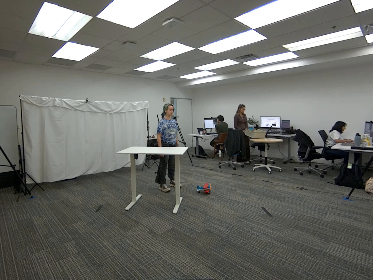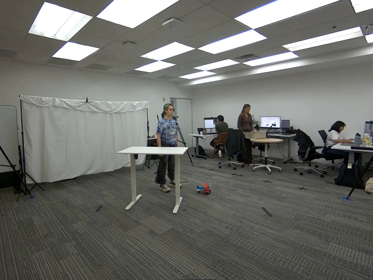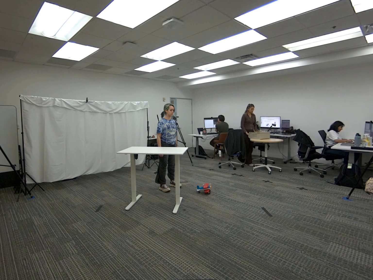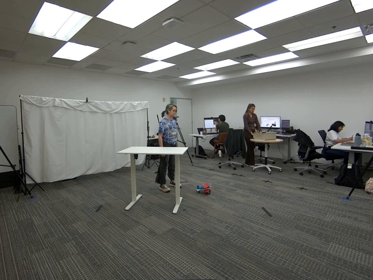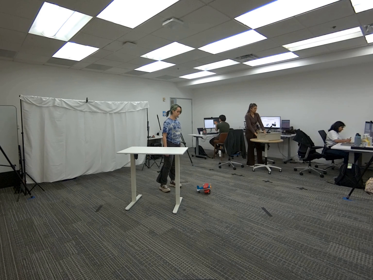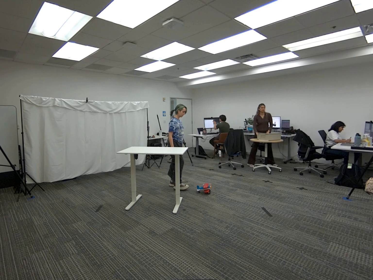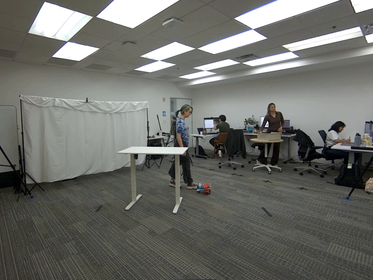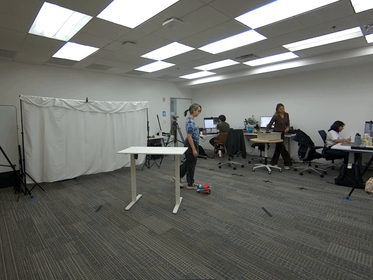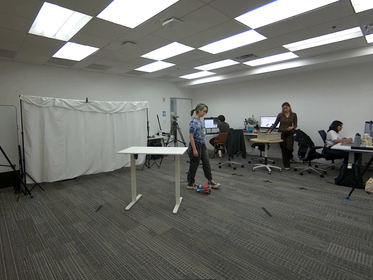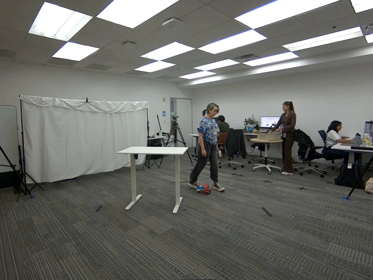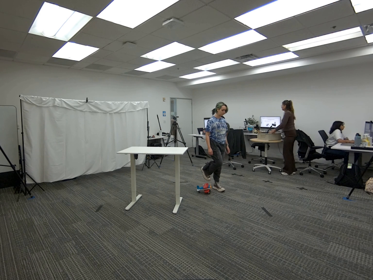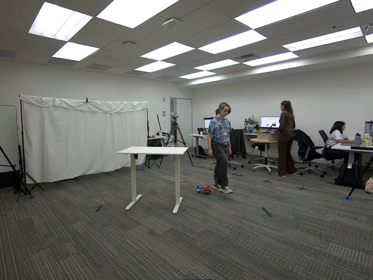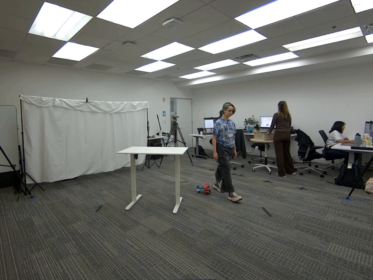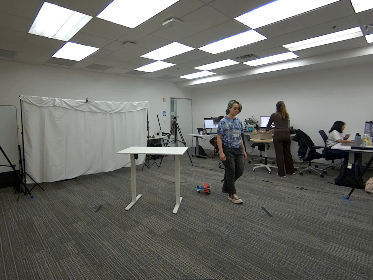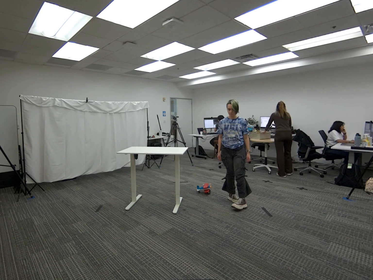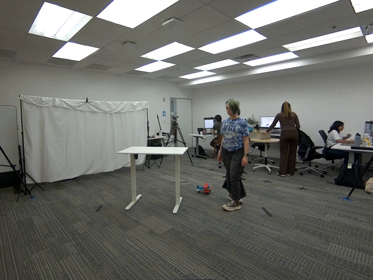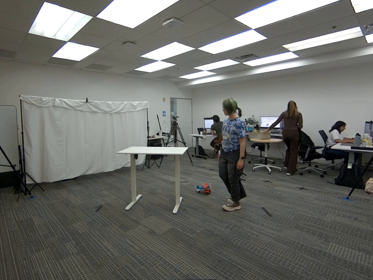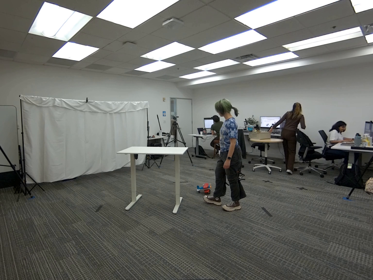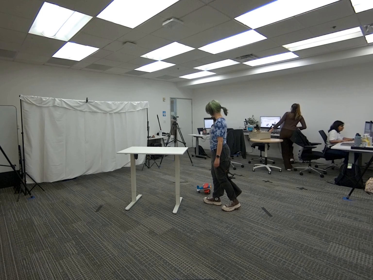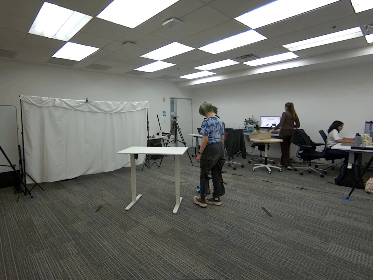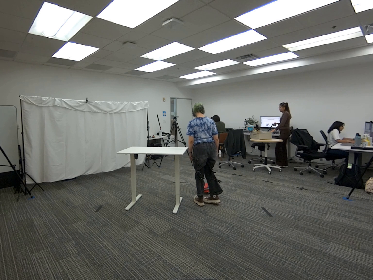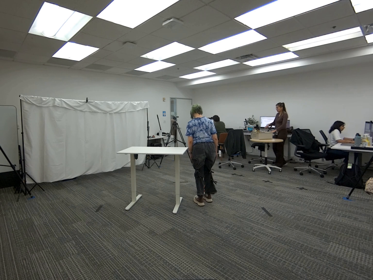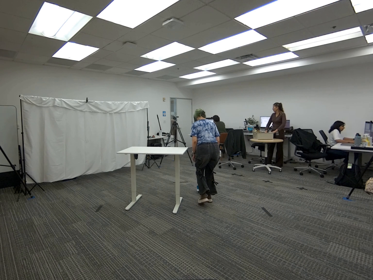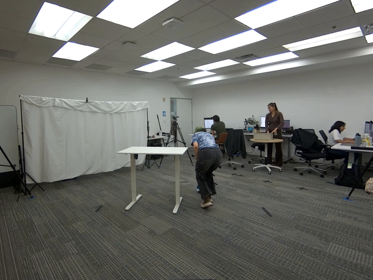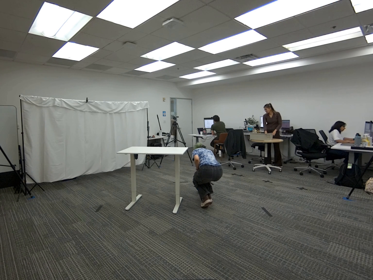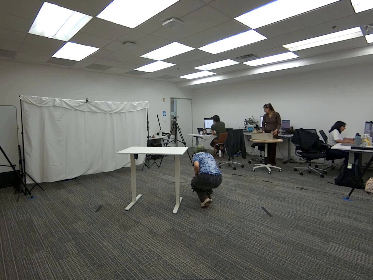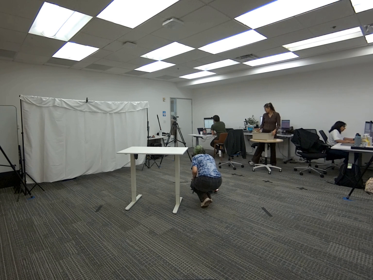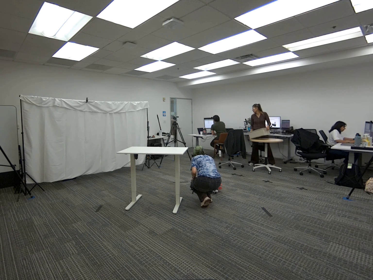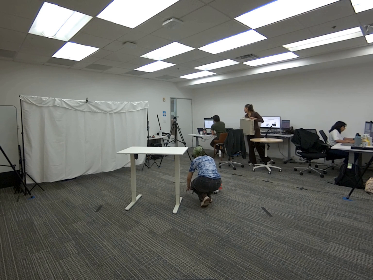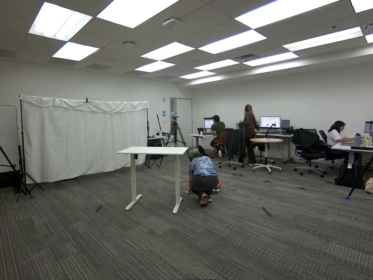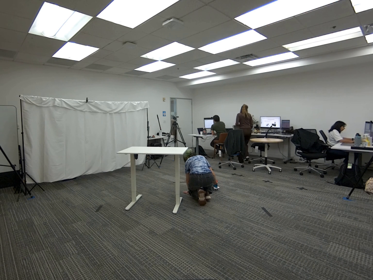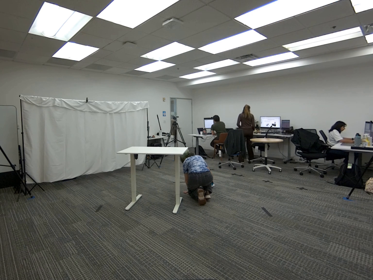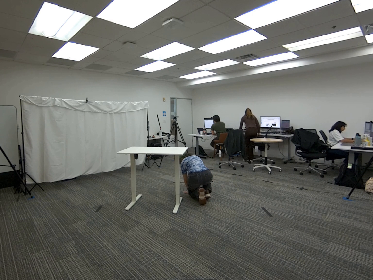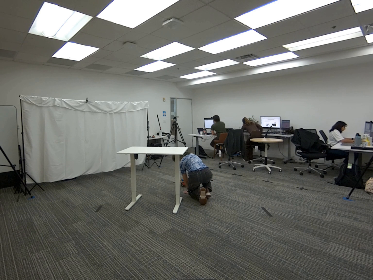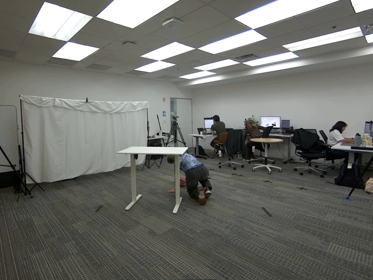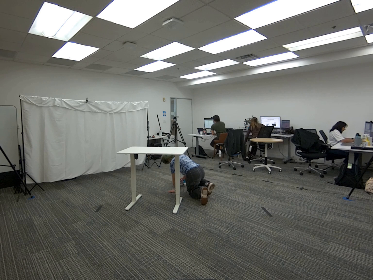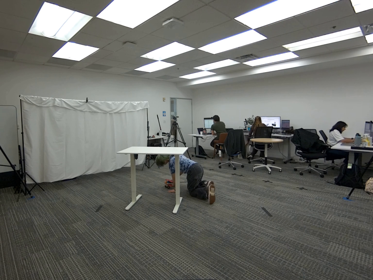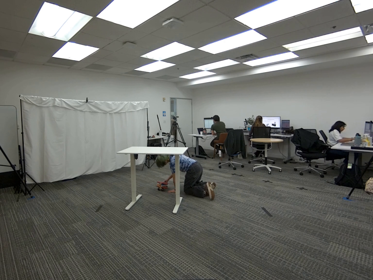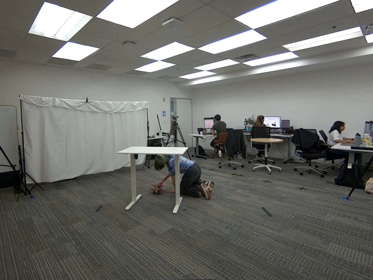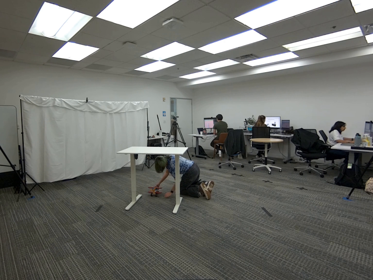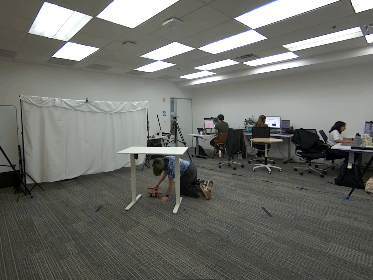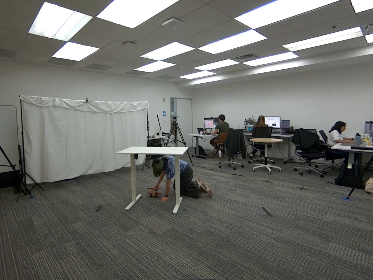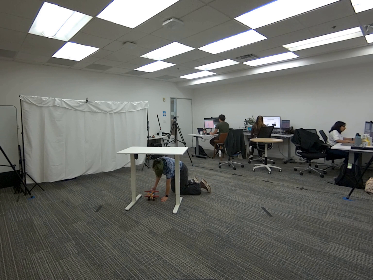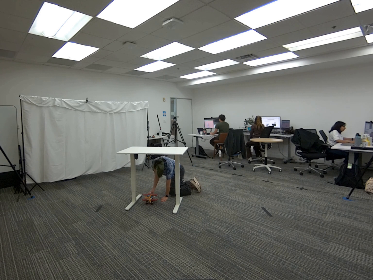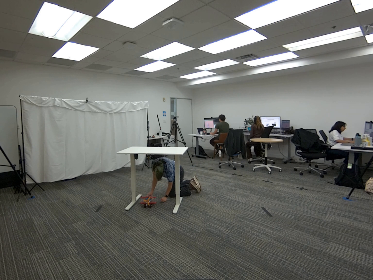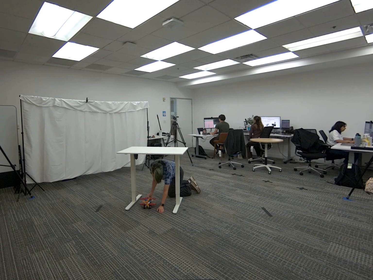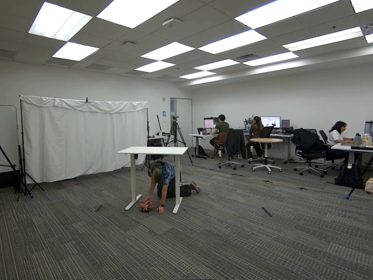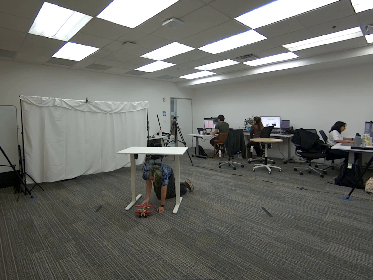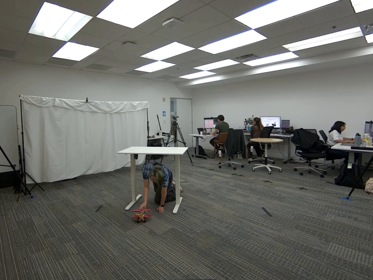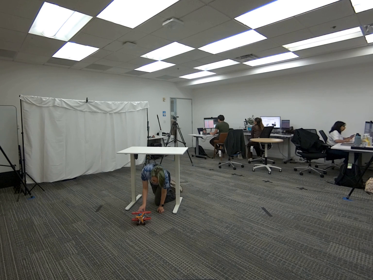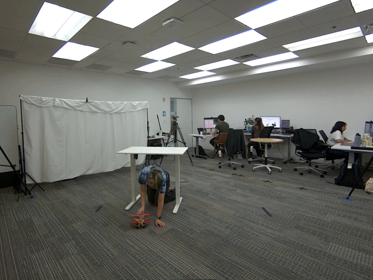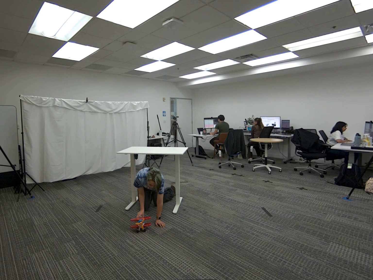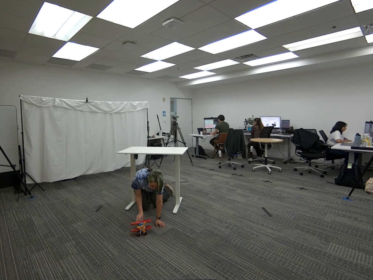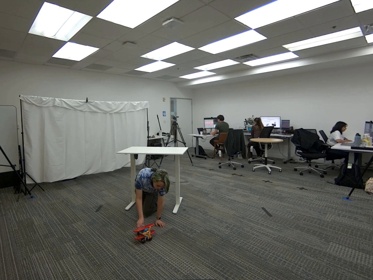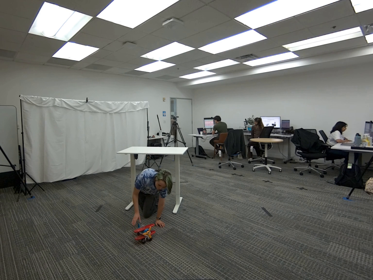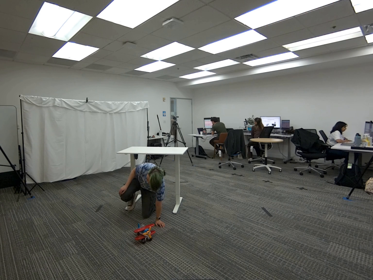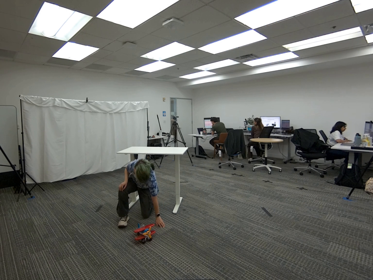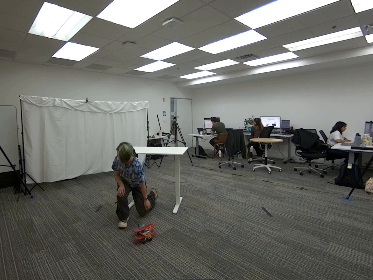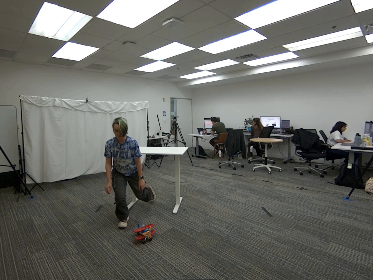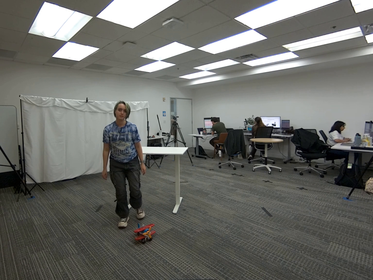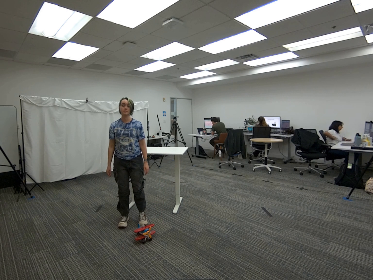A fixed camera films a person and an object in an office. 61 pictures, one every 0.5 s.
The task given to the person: Walk to the airplane on the ground, place your right hand on the plane, and roll it under the white desk.
